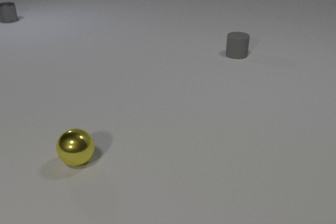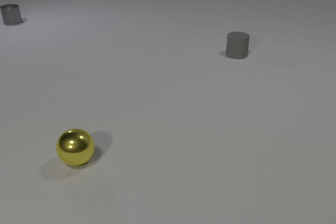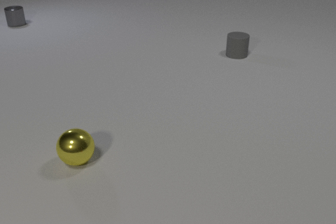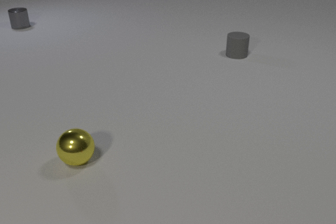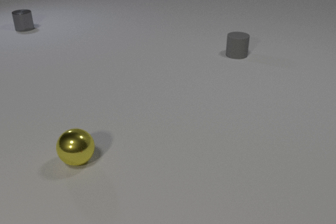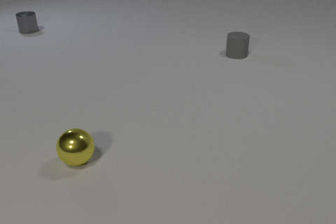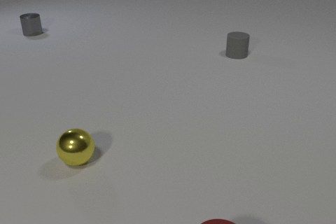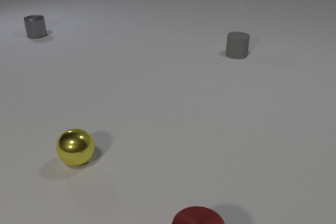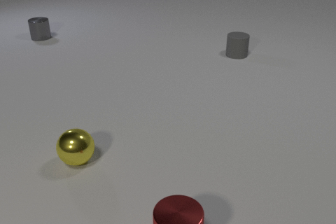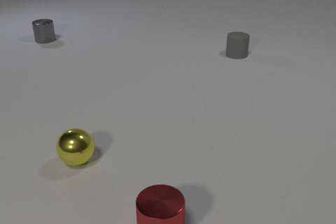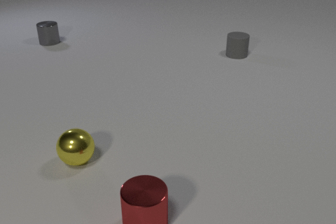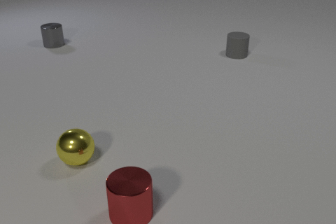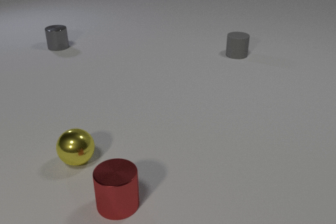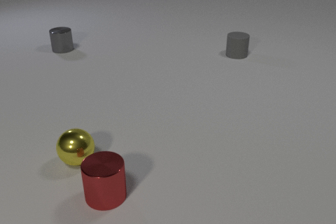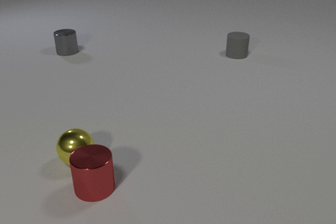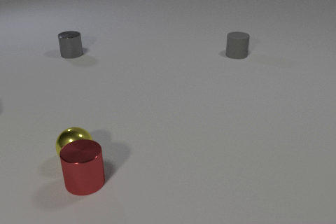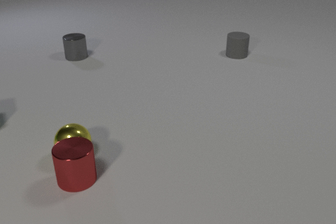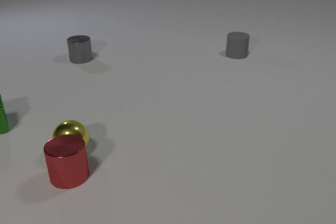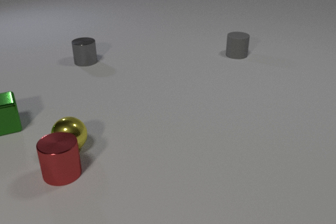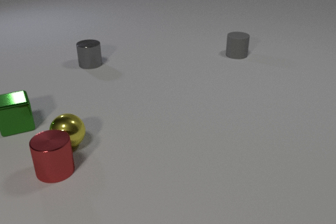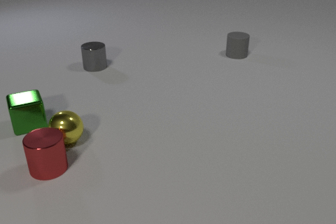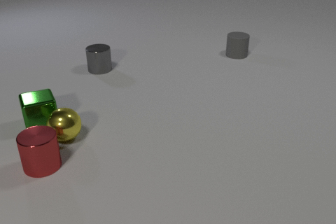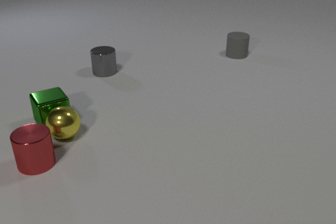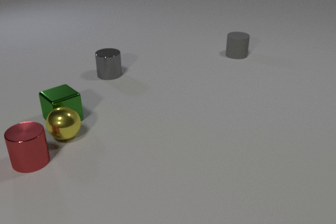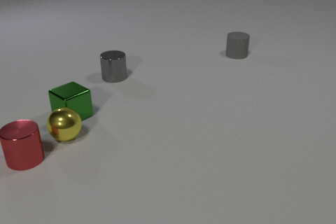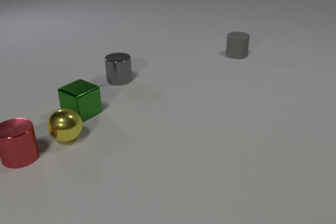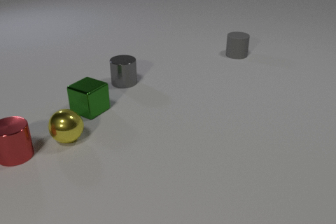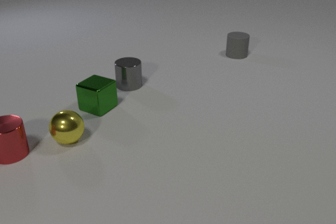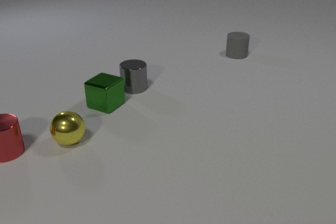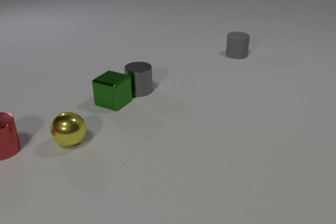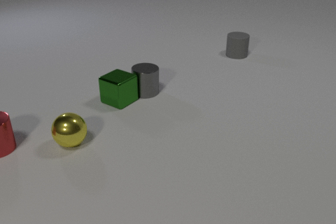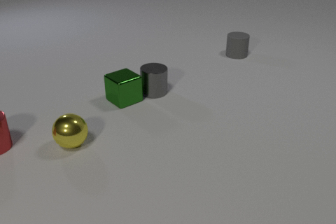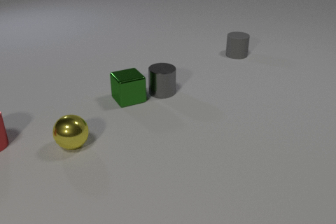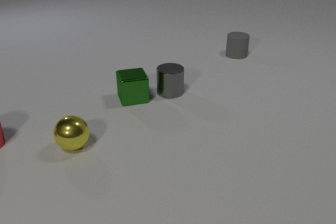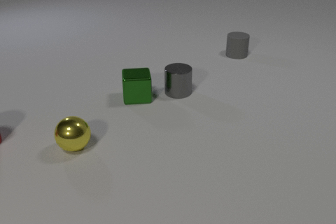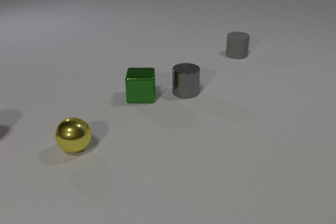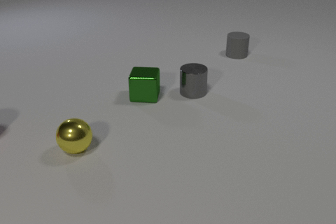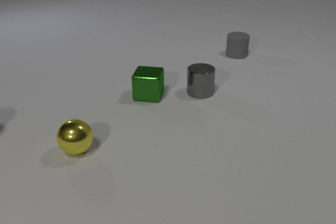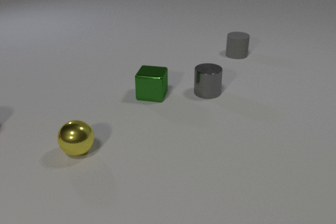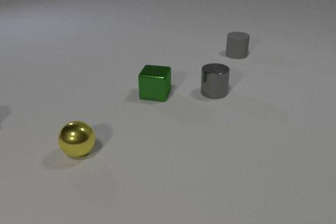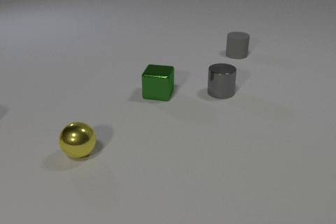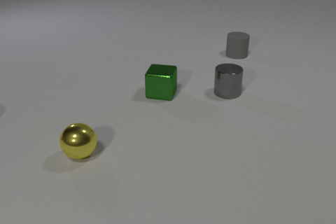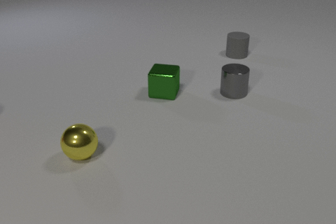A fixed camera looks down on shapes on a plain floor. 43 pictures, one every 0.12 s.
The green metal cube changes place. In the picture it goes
to the right.
0.00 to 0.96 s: The red metal cylinder comes in at the bottom edge, slides to the left and away from the camera. The gray metal cylinder slides toward the camera and to the right.
0.96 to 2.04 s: The red metal cylinder slides away from the camera and to the left. The yellow metal sphere rolls away from the camera. The green metal cube comes in at the left edge. The gray metal cylinder slides toward the camera and to the right. The red metal cylinder and the yellow metal sphere collide.
2.04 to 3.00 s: The red metal cylinder slides away from the camera and to the left. The yellow metal sphere rolls away from the camera. The green metal cube slides to the right, spins so that its near face slides to the right, counterclockwise seen from above. The gray metal cylinder slides toward the camera and to the right. The yellow metal sphere and the green metal cube collide.
3.00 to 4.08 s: The red metal cylinder slides away from the camera and to the left. The yellow metal sphere rolls toward the camera. The green metal cube slides to the right and away from the camera, spins so that its near face slides to the left, clockwise seen from above. The gray metal cylinder slides to the right and toward the camera. The green metal cube and the gray metal cylinder collide.
4.08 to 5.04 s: The red metal cylinder leaves at the left edge. The yellow metal sphere rolls toward the camera. The green metal cube slides to the right. The gray metal cylinder slides to the right.
How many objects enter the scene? 2.
How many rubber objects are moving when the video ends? 0.
What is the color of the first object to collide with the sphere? red.
